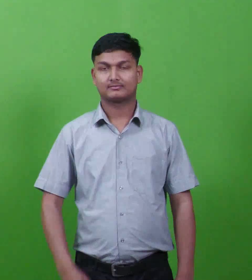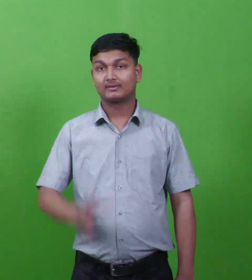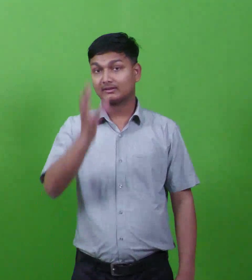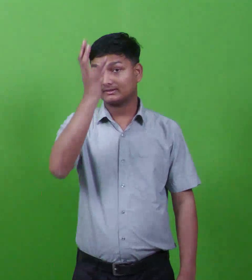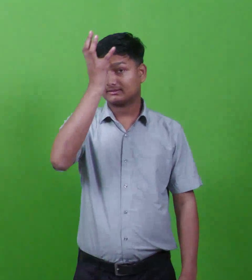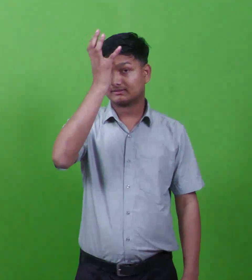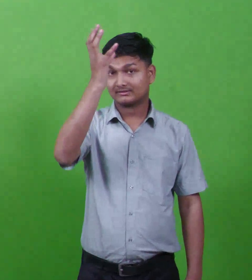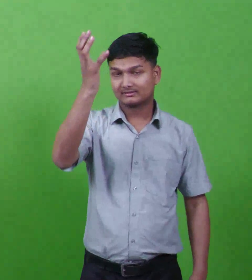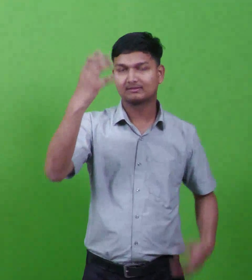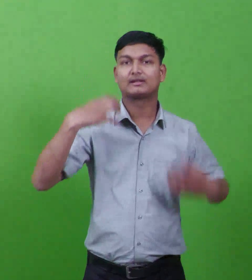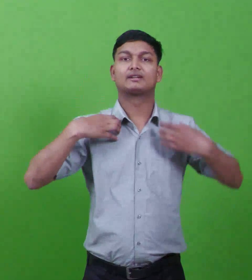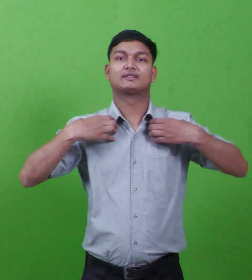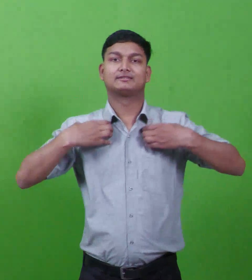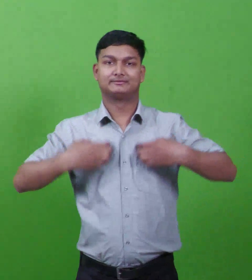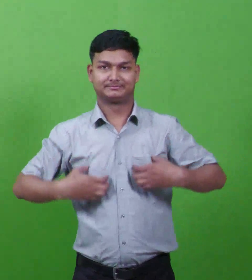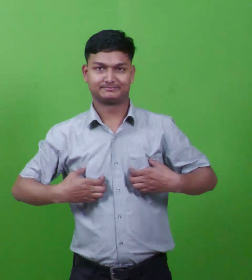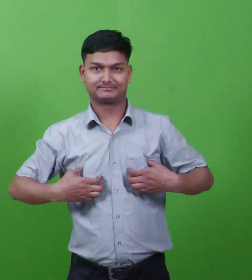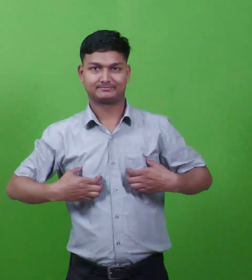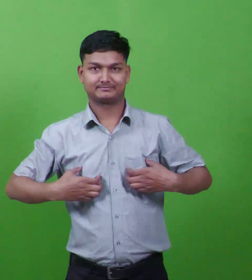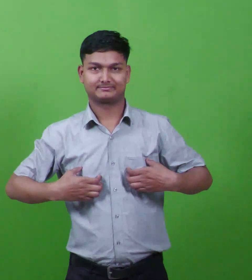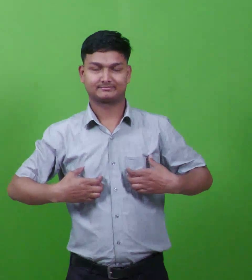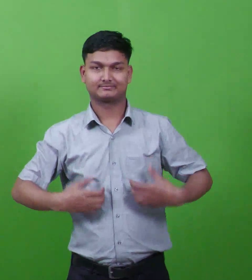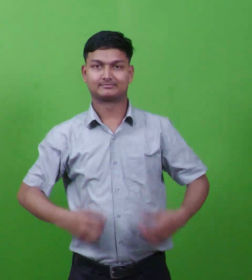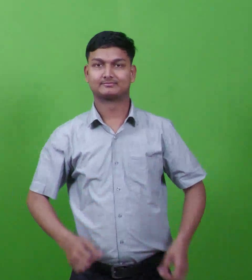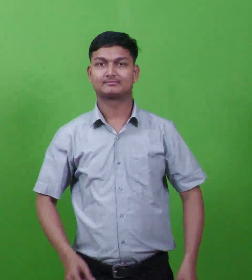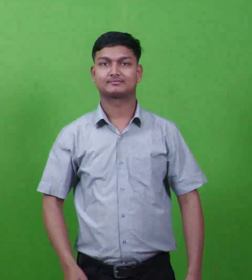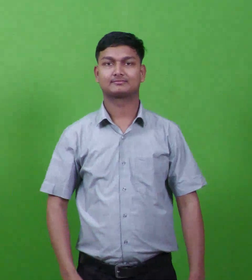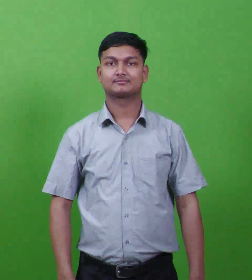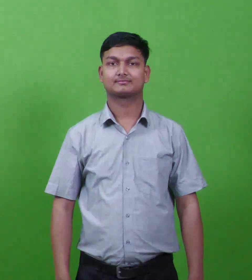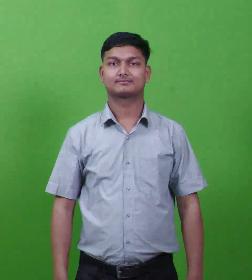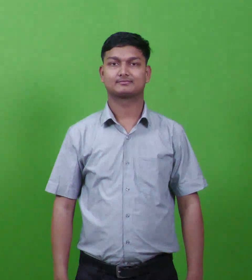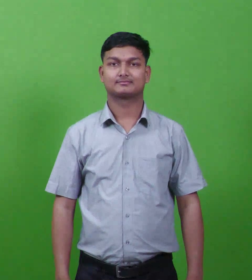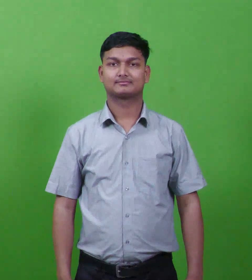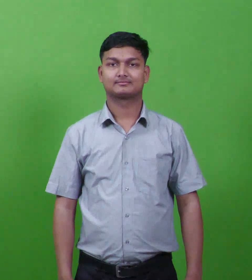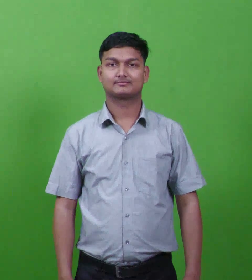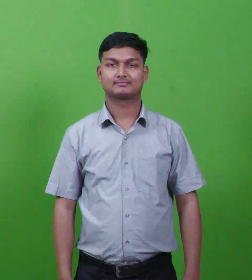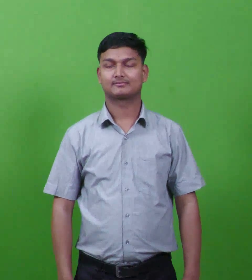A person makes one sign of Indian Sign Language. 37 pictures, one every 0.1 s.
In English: jethro
